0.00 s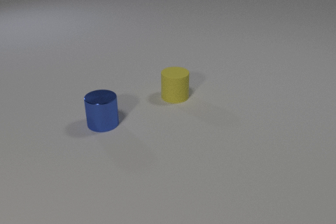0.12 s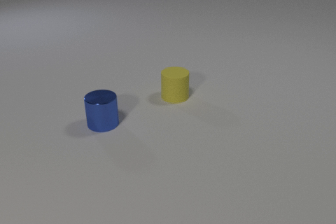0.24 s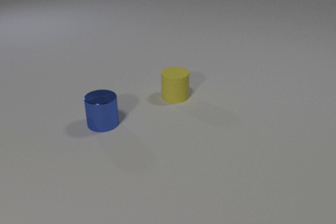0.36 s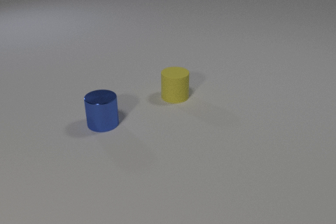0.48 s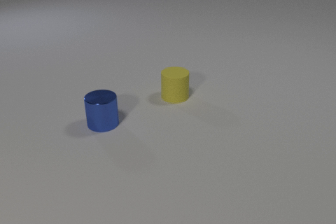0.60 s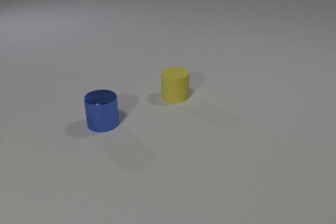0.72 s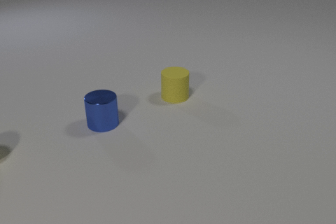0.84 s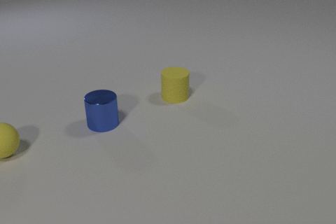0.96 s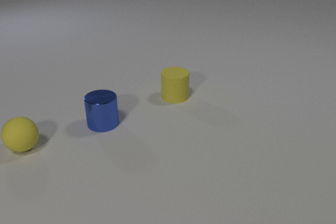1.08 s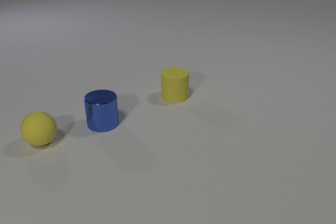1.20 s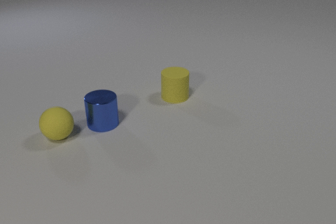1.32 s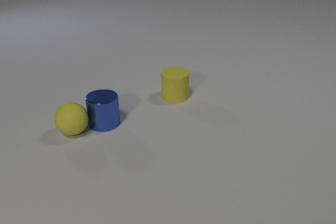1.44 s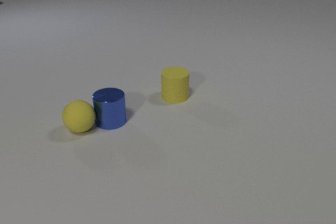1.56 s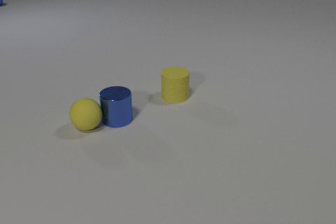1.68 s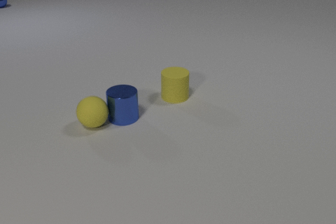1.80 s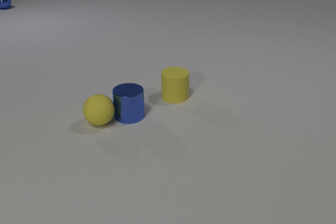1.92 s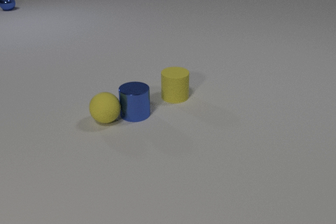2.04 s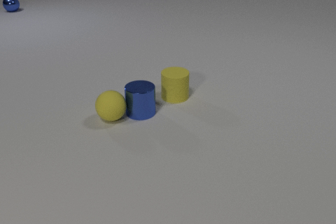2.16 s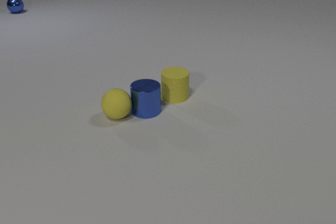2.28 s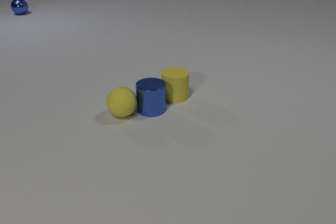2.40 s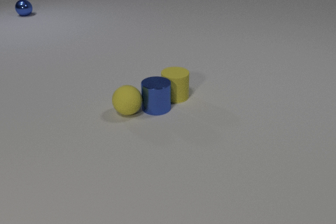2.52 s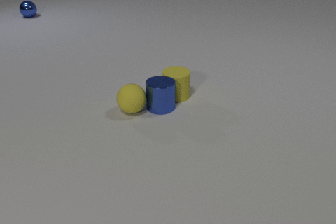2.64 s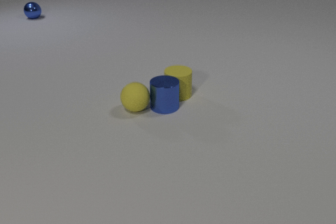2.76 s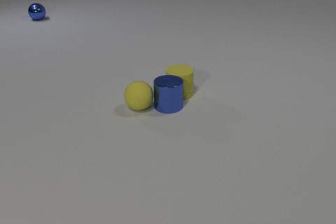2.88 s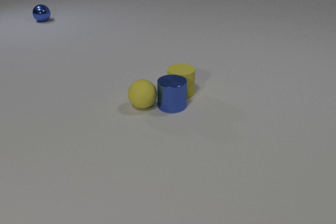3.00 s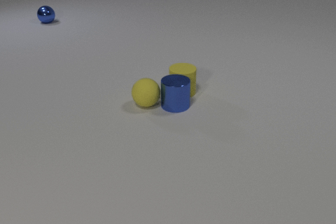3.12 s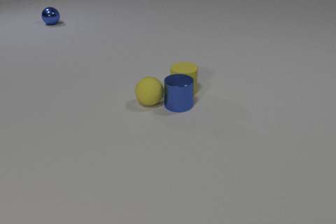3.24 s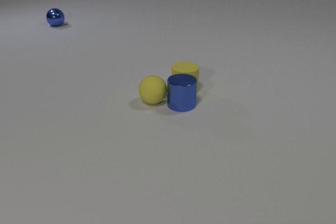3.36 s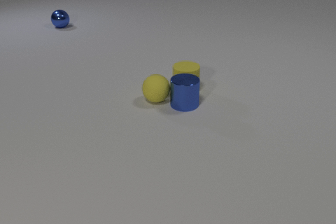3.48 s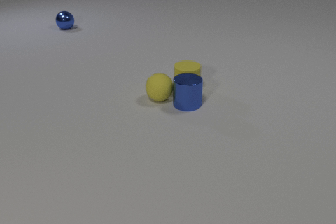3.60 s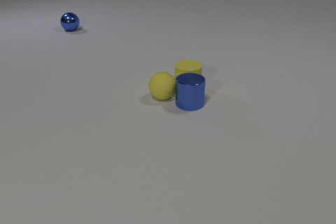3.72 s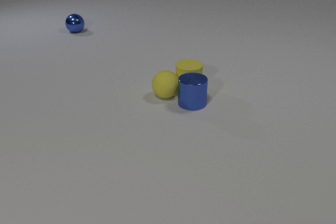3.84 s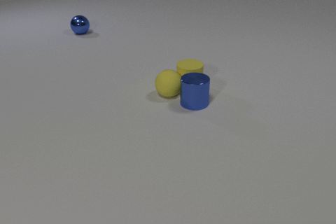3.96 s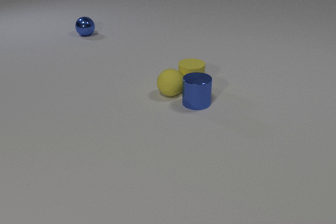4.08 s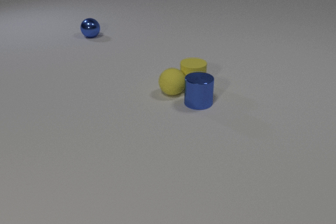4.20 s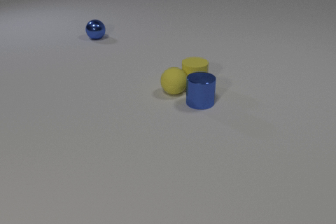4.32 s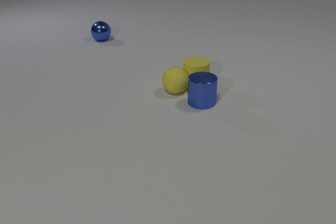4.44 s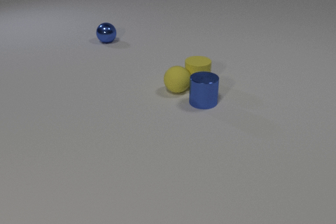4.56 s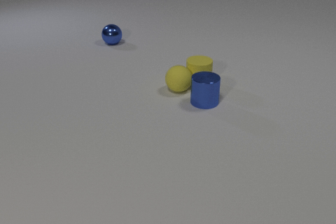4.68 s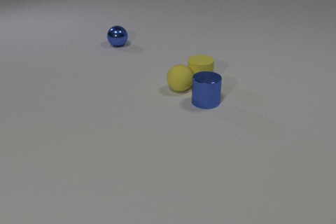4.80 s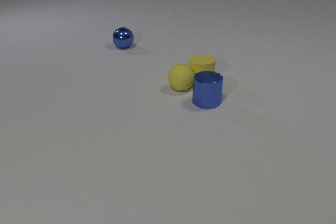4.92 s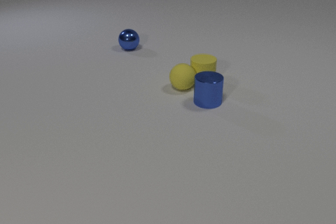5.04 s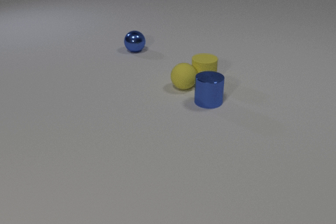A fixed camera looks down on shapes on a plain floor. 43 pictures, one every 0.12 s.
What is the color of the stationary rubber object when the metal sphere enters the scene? yellow.
What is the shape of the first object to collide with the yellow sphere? cylinder.
How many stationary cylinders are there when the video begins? 2.
0.00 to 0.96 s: The yellow rubber sphere comes in at the left edge, rolls to the right.
0.96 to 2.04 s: The yellow rubber sphere rolls to the right. The blue metal cylinder slides to the right and away from the camera. The blue metal sphere comes in at the left edge, rolls toward the camera and to the right. The yellow rubber sphere and the blue metal cylinder collide.
2.04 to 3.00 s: The yellow rubber sphere rolls to the right and away from the camera. The blue metal cylinder slides to the right. The yellow rubber cylinder slides away from the camera and to the right. The blue metal sphere rolls toward the camera and to the right. The blue metal cylinder and the yellow rubber cylinder collide.
3.00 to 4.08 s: The yellow rubber sphere rolls to the right and away from the camera. The blue metal cylinder slides to the right. The yellow rubber cylinder slides away from the camera and to the right. The blue metal sphere rolls toward the camera and to the right. The yellow rubber sphere and the yellow rubber cylinder collide.
4.08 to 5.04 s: The yellow rubber sphere rolls away from the camera and to the right. The blue metal cylinder slides to the right. The yellow rubber cylinder slides away from the camera and to the right. The blue metal sphere rolls toward the camera and to the right.
